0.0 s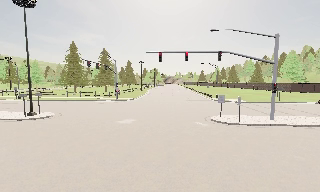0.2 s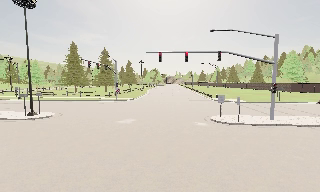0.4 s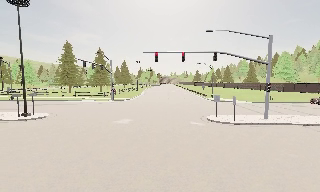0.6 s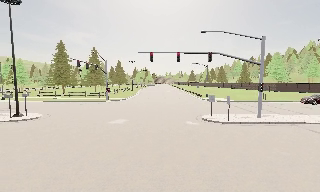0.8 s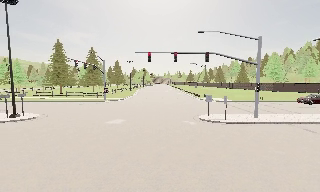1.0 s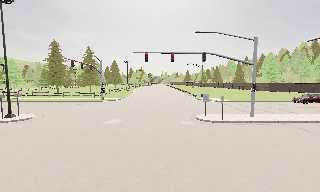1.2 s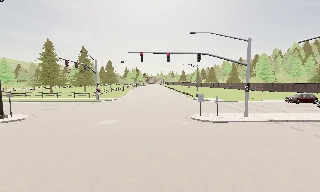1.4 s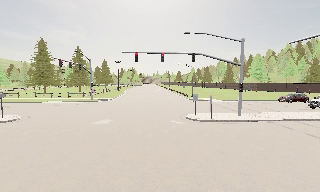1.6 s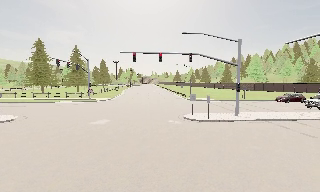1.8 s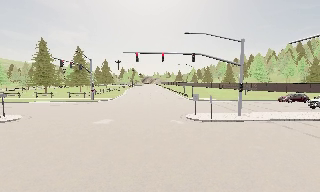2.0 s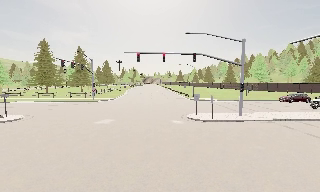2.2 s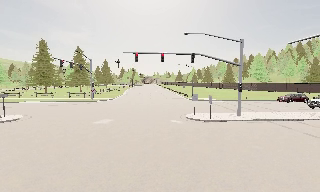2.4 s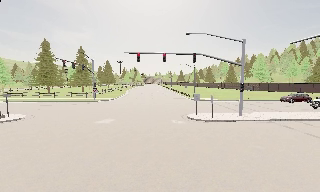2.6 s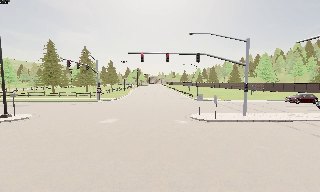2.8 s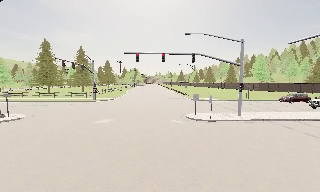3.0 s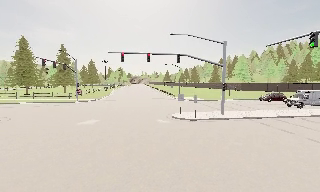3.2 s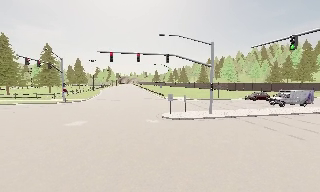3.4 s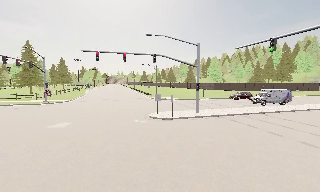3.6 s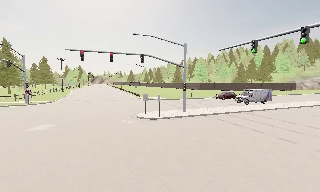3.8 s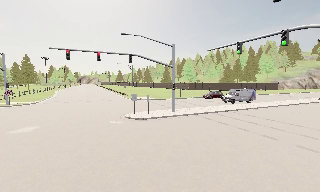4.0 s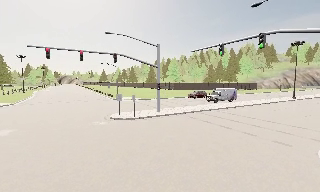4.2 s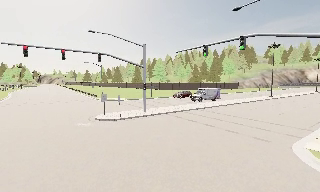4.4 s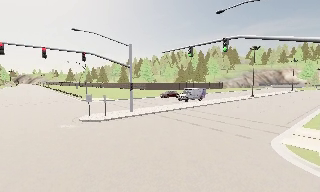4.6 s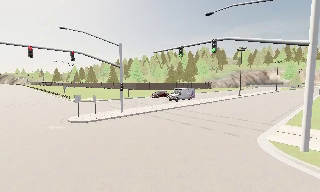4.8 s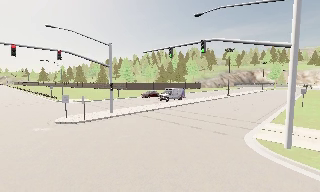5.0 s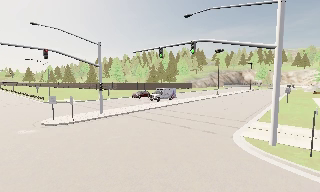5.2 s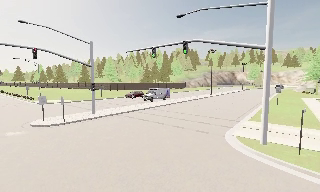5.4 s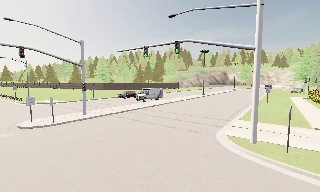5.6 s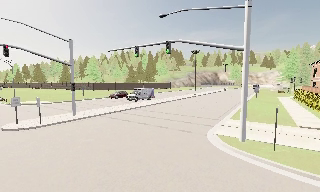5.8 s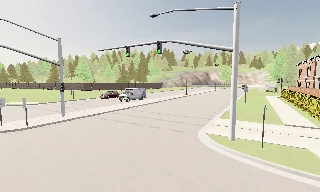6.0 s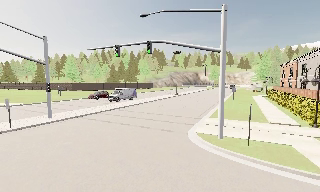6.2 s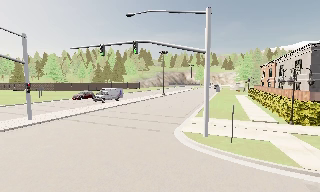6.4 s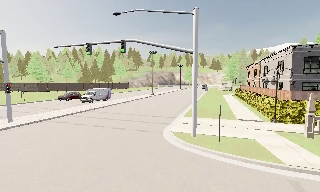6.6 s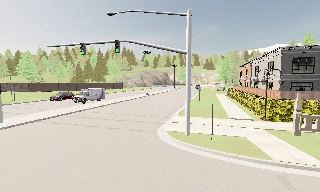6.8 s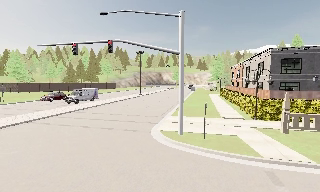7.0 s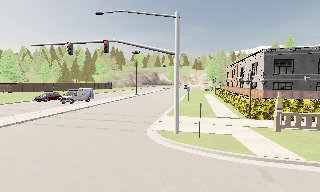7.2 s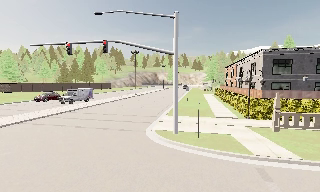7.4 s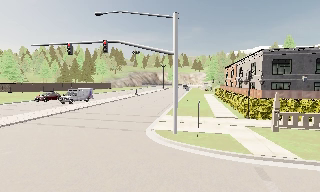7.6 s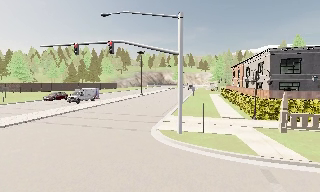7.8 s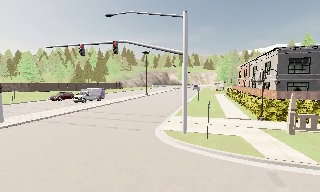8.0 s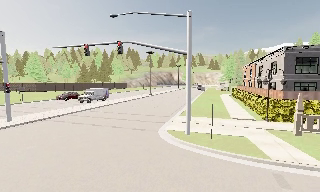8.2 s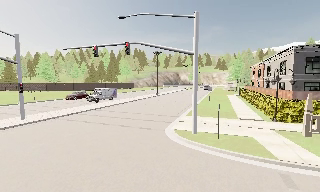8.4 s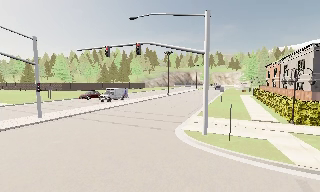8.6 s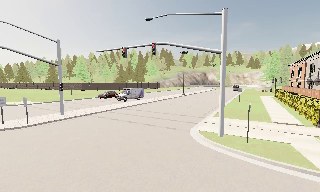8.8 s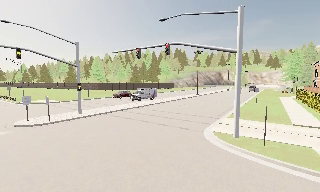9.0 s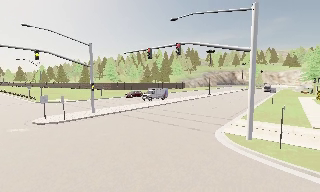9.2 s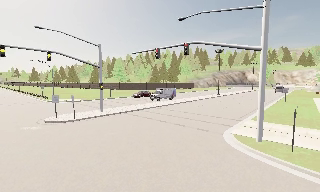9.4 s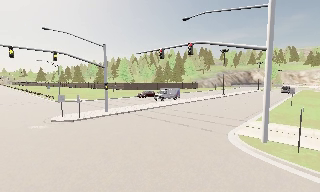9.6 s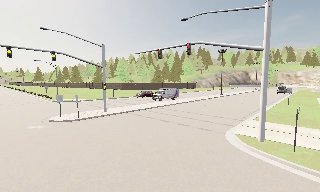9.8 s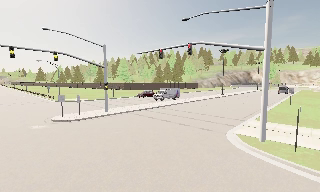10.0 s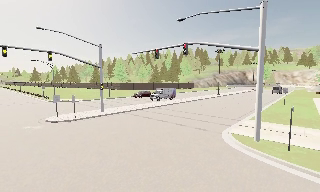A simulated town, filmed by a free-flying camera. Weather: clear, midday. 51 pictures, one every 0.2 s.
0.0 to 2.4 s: The camera shifts only a little, or ends up much as it began.
2.4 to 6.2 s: The camera pans to its right, which is clockwise from overhead, by about 65 degrees. It travels to its right and backward, about 1 m, so close, fixed things drift to the left.
6.2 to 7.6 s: The camera shifts only a little, or ends up much as it began.
7.6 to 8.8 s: The camera swings to its left by about 20 degrees, and the scene slides to the right.
8.8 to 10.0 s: The camera shifts only a little, or ends up much as it began.
The film runs backward here.
